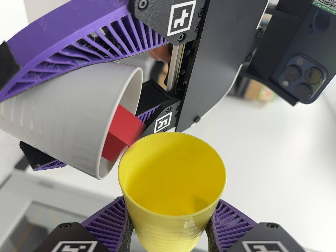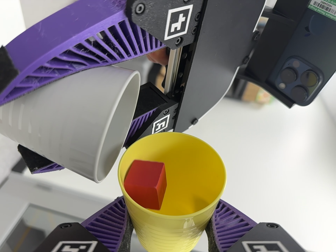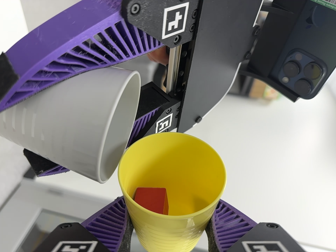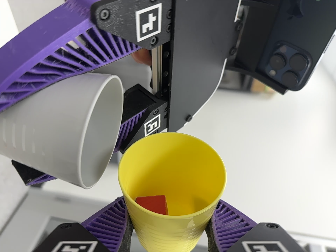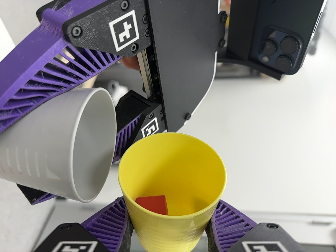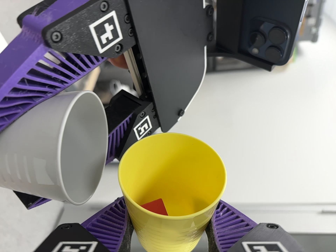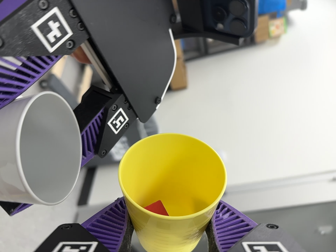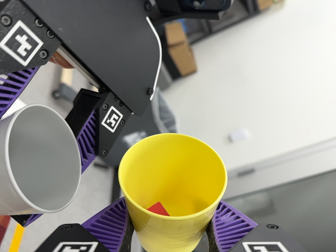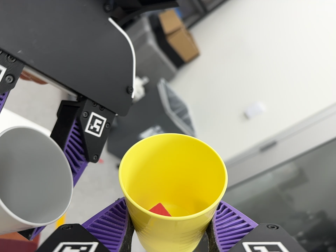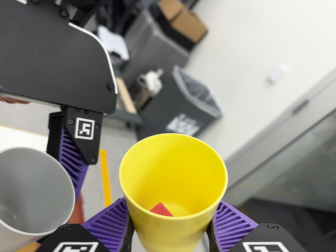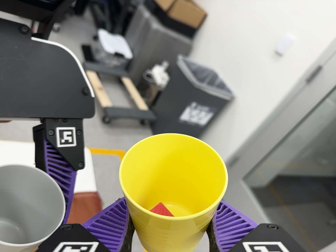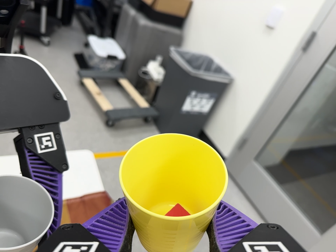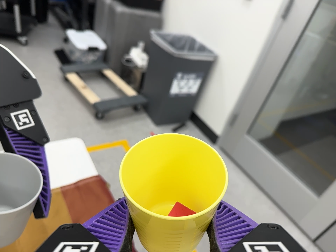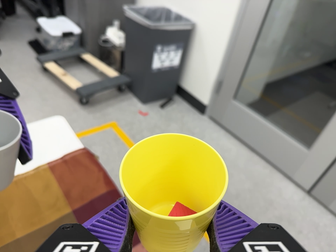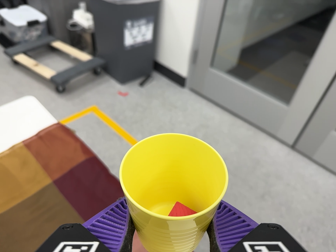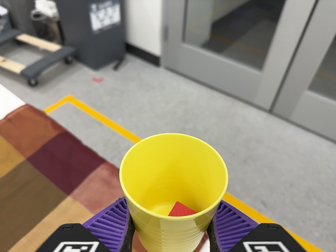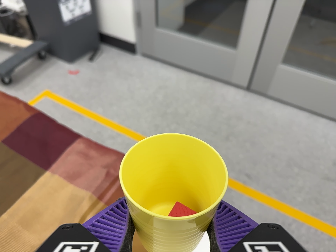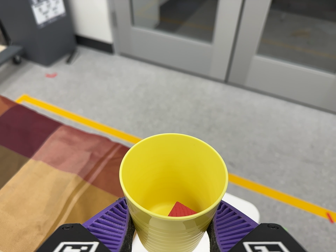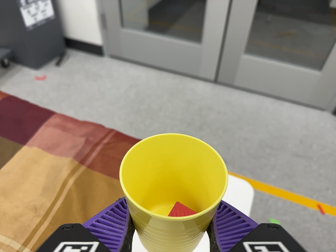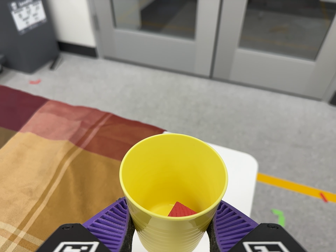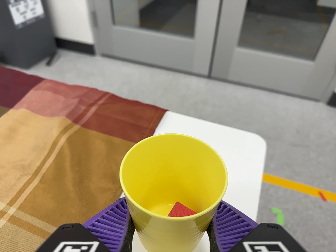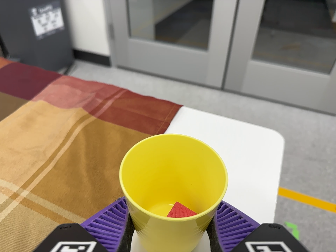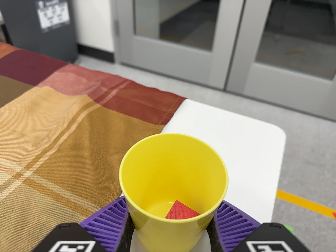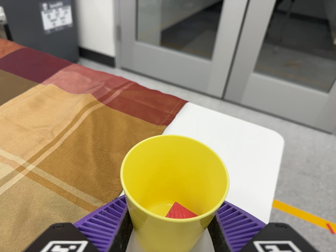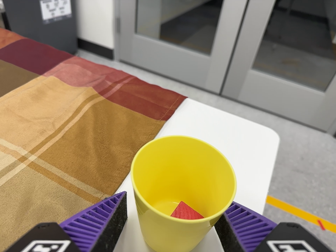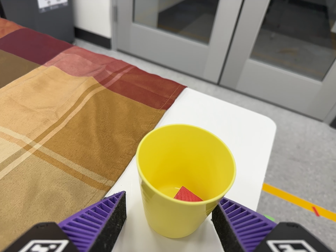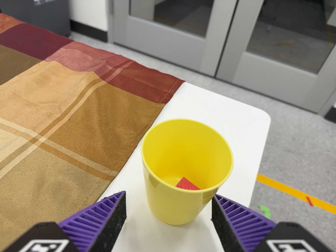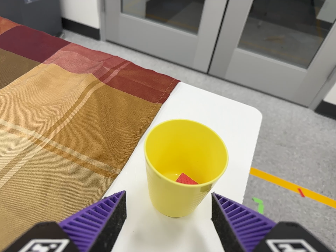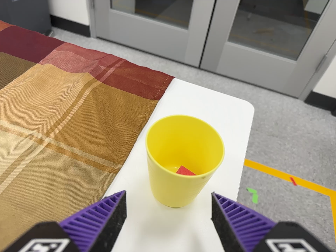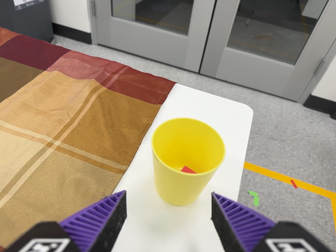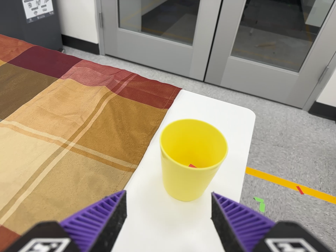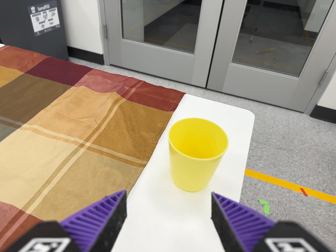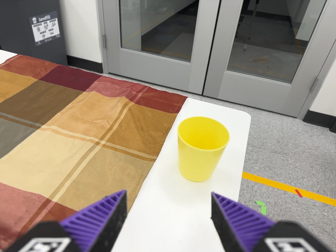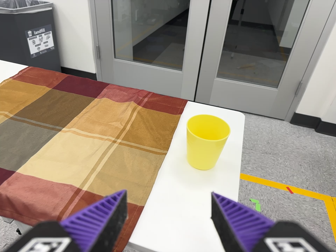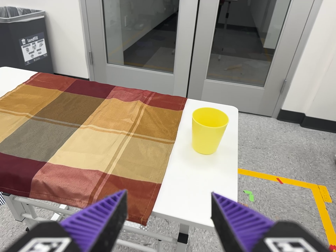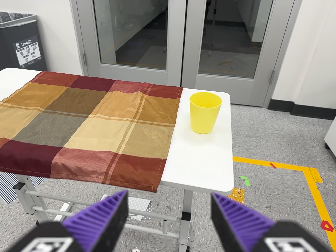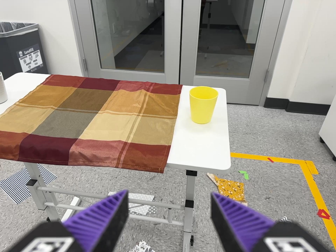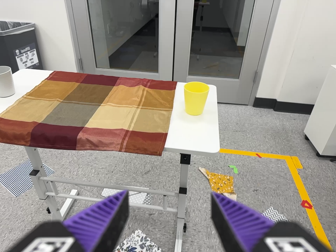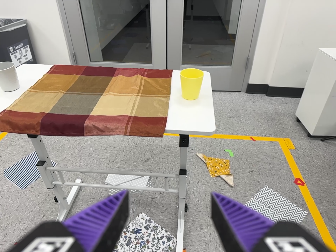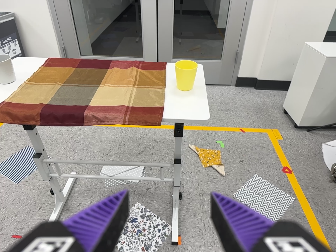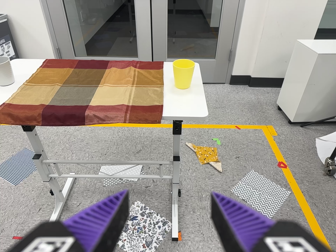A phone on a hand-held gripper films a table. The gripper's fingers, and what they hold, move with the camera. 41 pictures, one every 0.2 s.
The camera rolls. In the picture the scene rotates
counterclockwise.
0.0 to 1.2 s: The camera travels to its right, about 7 cm. It rolls about its line of sight by about 25 degrees, and the scene rotates counterclockwise.
1.2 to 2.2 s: The camera pans to its left by about 20 degrees. It travels to its right, about 14 cm. Its aim tips toward the bottom of its view by about 10 degrees, and the scene shifts upward. It rolls about its line of sight by about 55 degrees, and the scene rotates counterclockwise.
2.2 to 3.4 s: The camera swings to its right by about 15 degrees, and the scene slides to the left. It travels toward the bottom of its view and to its right, about 30 cm, so close, fixed things drift upward. Its aim tips toward the bottom of its view by about 15 degrees, and the scene shifts upward. It rolls about its line of sight by about 40 degrees, and the scene rotates counterclockwise.
3.4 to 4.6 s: The camera travels toward the bottom of its view, about 18 cm. Its aim tips toward the top of its view by about 10 degrees.
4.6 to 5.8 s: The camera travels backward, about 8 cm, so what stands in front gets smaller.
5.8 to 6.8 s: The camera travels backward and to its left, about 28 cm, so what stands in front gets smaller. Its aim tips toward the top of its view by about 10 degrees.
6.8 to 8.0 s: The camera travels backward and toward the bottom of its view, about 36 cm, so what stands in front gets smaller. It rolls about its line of sight by about 10 degrees, and the scene rotates counterclockwise.
The film runs backward here.
